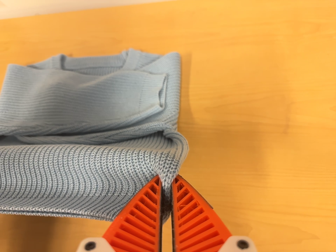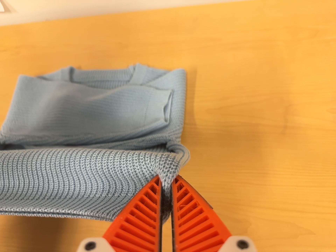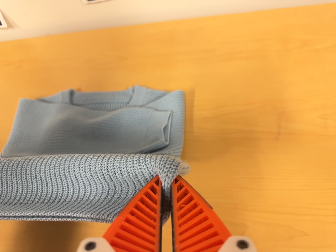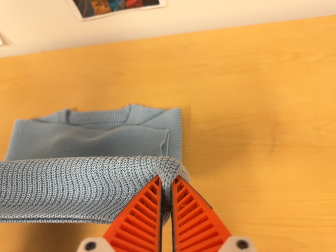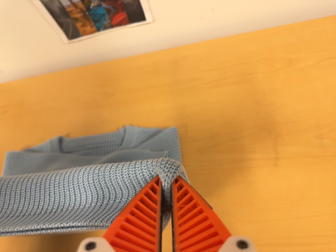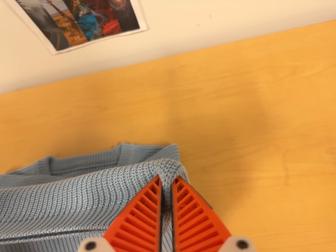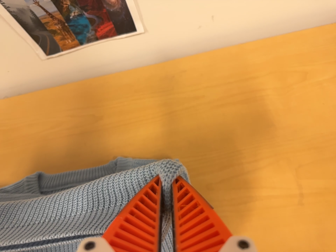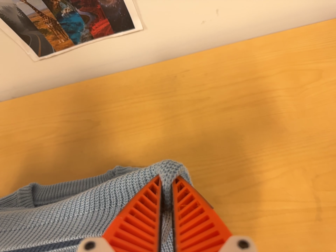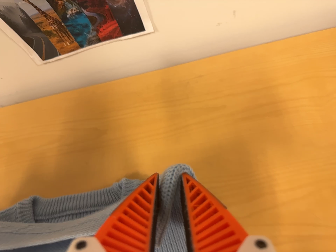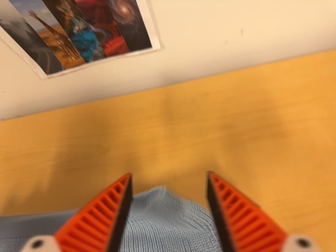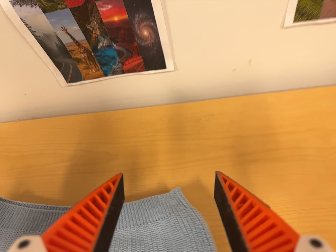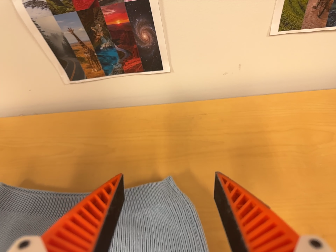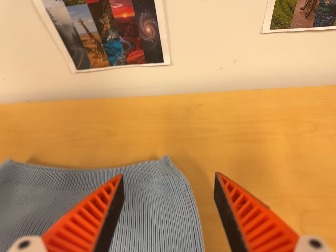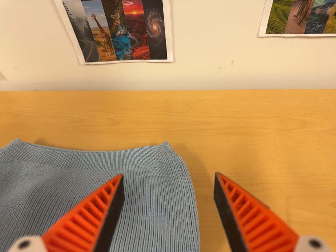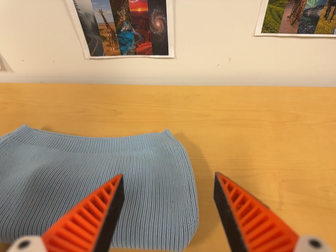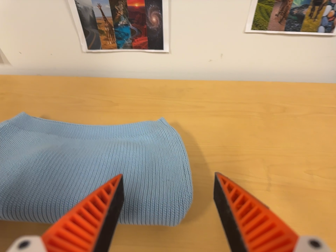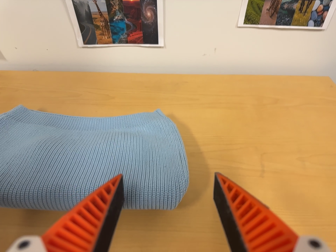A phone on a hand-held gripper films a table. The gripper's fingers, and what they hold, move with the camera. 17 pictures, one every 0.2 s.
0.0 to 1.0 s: The camera travels toward the top of its view, about 6 cm, so close, fixed things drift downward. It rolls about its line of sight by about 10 degrees, and the scene rotates counterclockwise.
1.0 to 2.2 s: The camera travels forward, about 7 cm, so what stands in front looms larger.
2.2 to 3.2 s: The camera travels toward the bottom of its view and backward, about 20 cm, so close, fixed things drift upward.
The film runs forward here.
